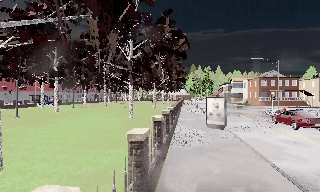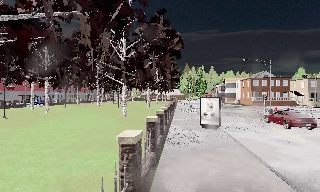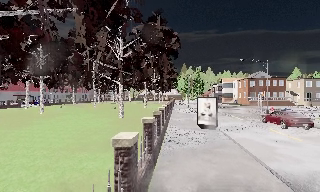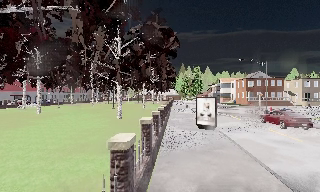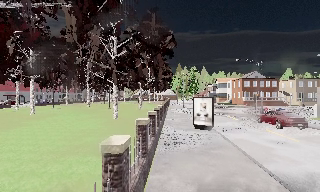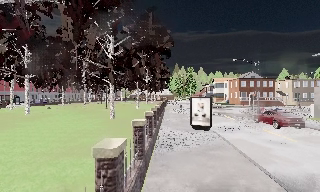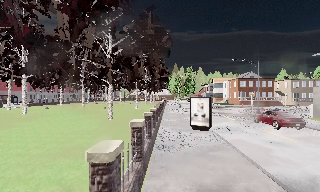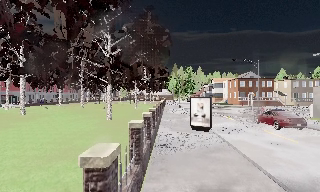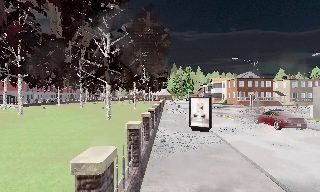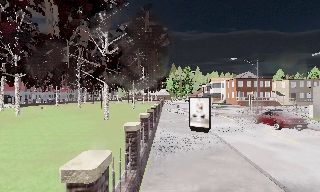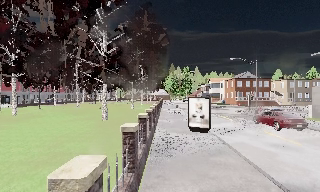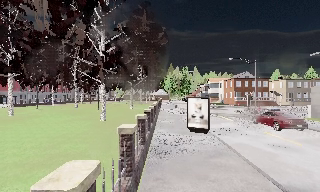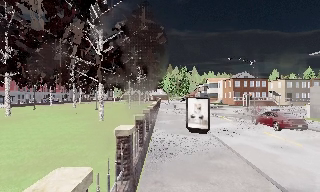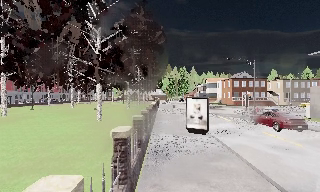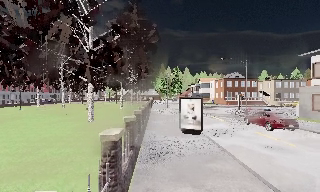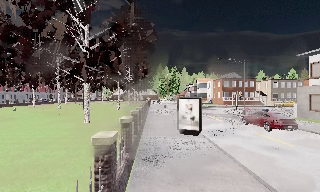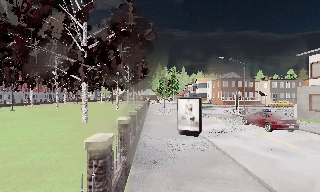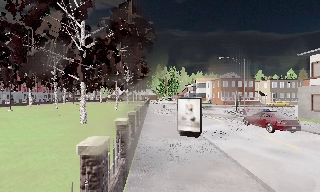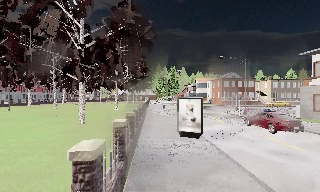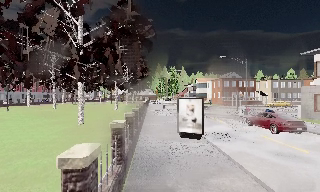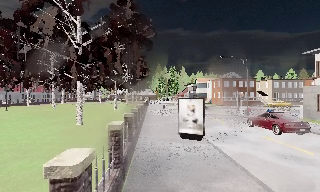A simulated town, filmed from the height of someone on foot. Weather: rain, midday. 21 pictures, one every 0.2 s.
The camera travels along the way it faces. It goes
forward.
0.0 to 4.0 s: The scene slides to the left, as the camera pans about 10 degrees to its right. It travels forward, about 3.5 m, so what stands in front looms larger.
The film runs forward here.
